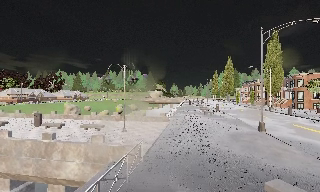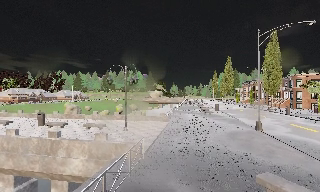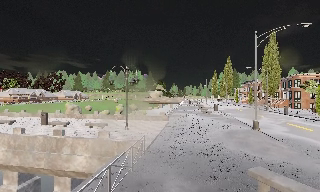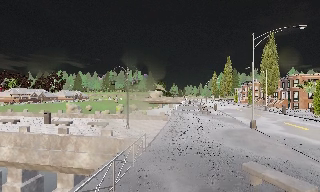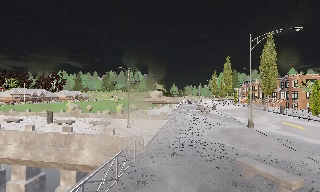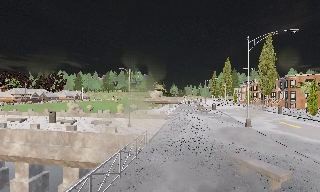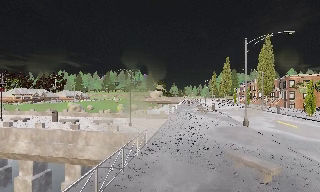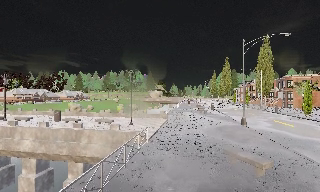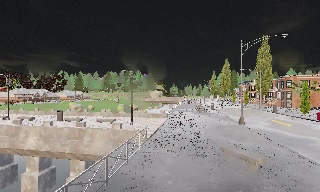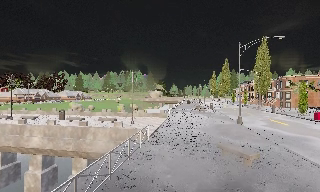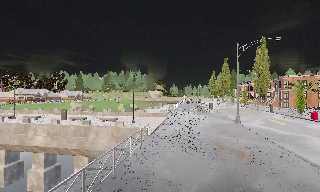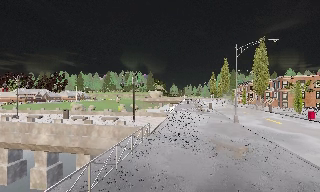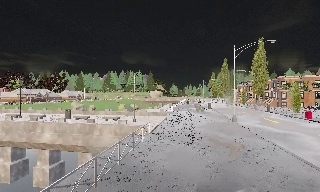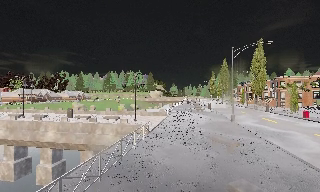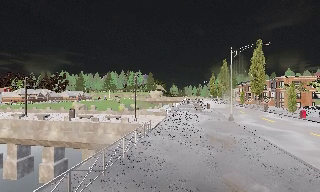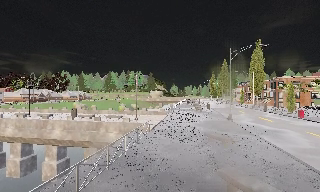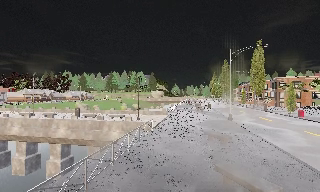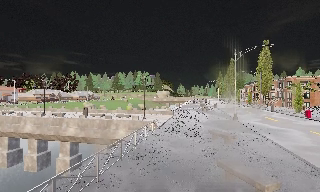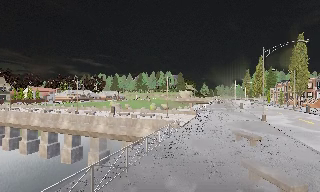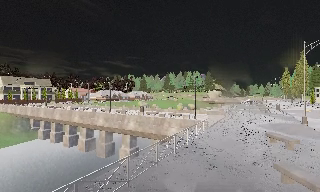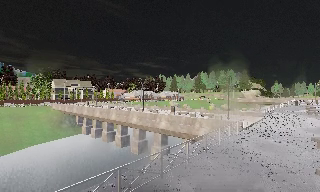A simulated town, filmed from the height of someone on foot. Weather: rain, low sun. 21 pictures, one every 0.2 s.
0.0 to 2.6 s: The camera travels backward, about 4.5 m, so what stands in front gets smaller.
2.6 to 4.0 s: The camera swings to its left by about 30 degrees, and the scene slides to the right. It travels backward, about 2.5 m.
The film runs backward here.
